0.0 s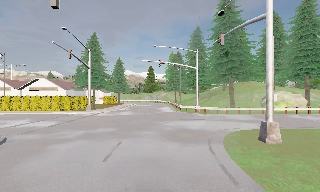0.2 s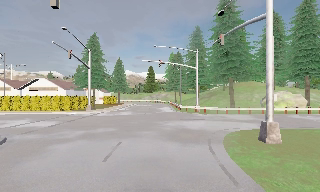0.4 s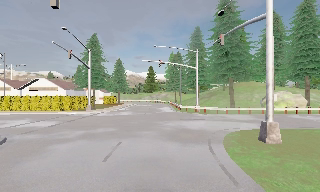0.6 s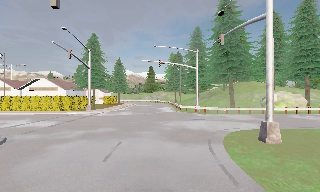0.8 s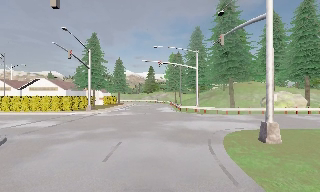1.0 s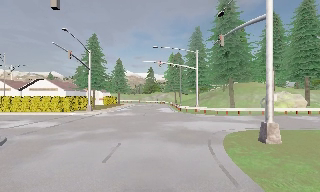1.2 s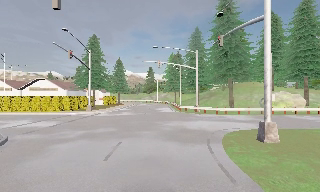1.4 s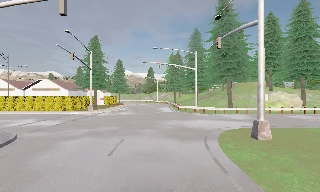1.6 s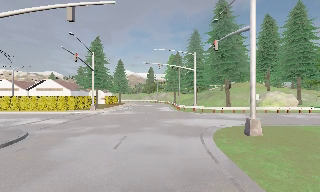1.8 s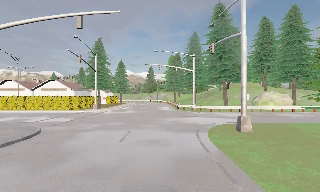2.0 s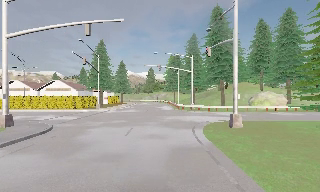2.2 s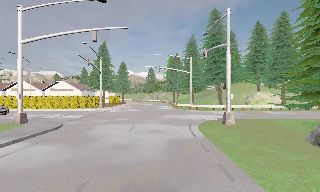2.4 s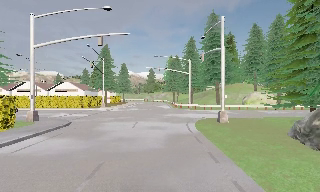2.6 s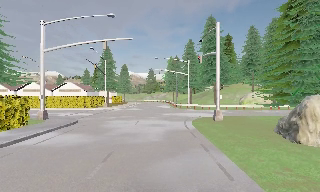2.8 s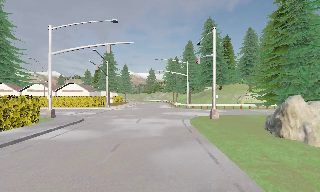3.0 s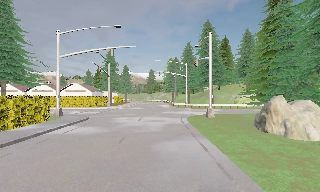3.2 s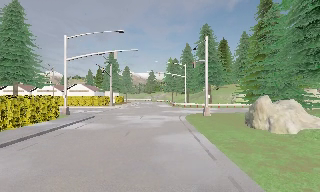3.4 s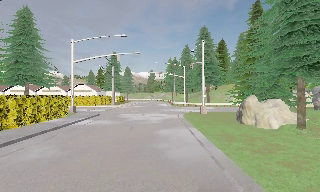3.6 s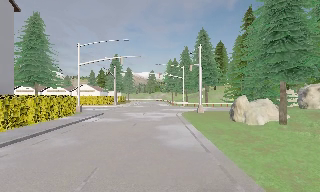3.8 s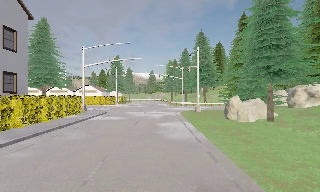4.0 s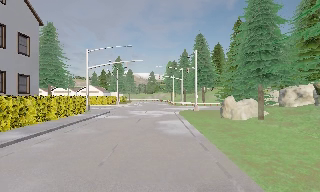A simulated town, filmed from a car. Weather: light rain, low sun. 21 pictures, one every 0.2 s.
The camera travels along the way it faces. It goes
backward.
0.0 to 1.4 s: The camera travels backward, about 0.5 m, so what stands in front gets smaller. It gains speed.
1.4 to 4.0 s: The camera travels backward, about 14 m, so what stands in front gets smaller.
The film runs backward here.
